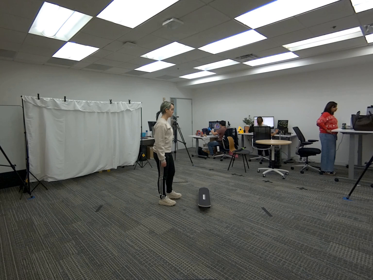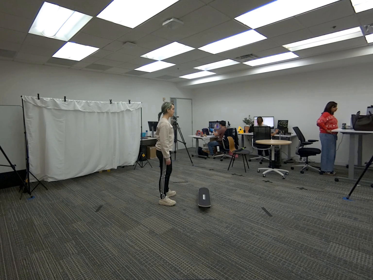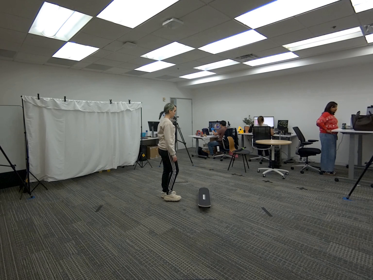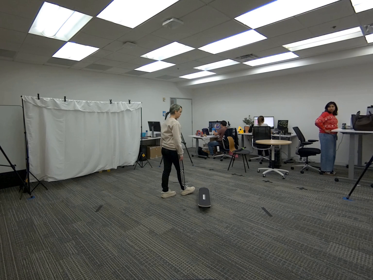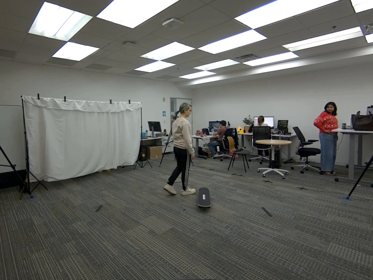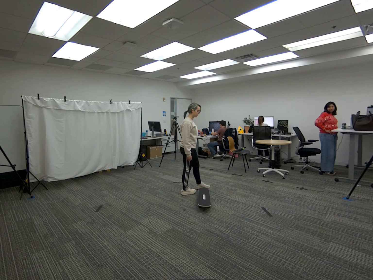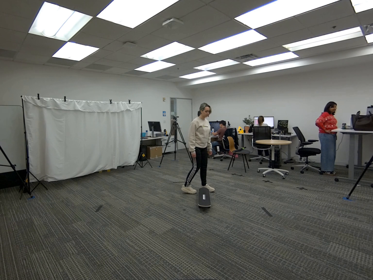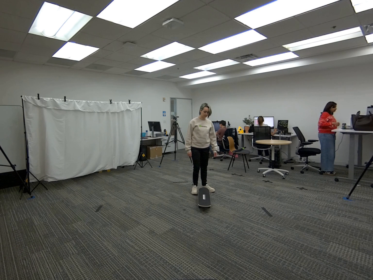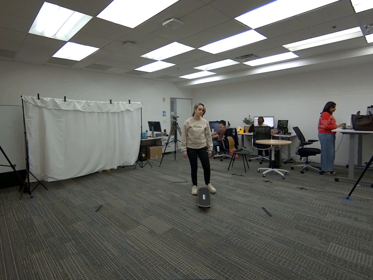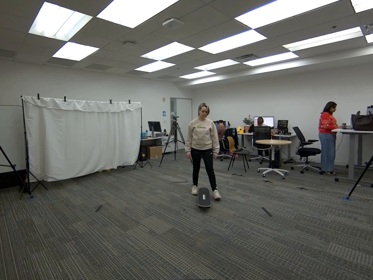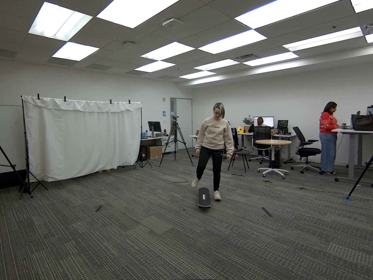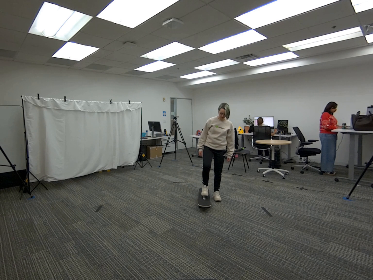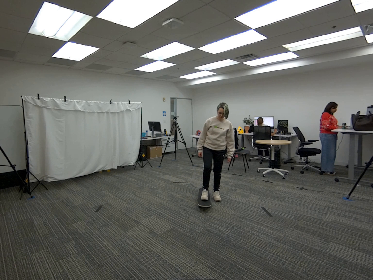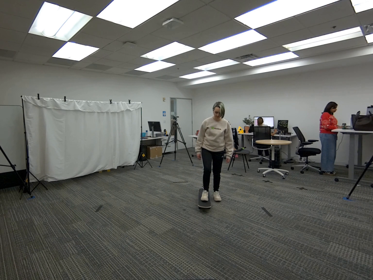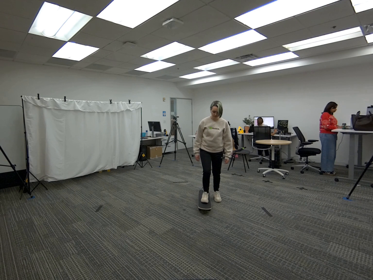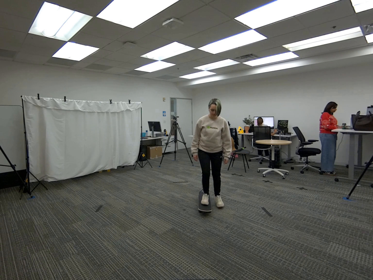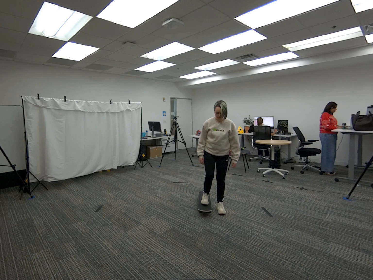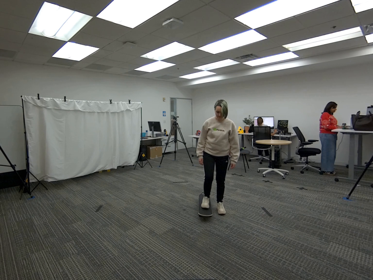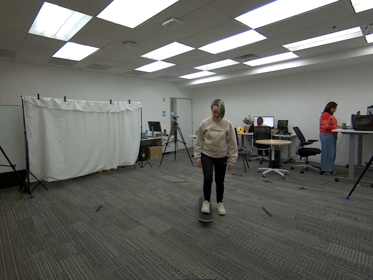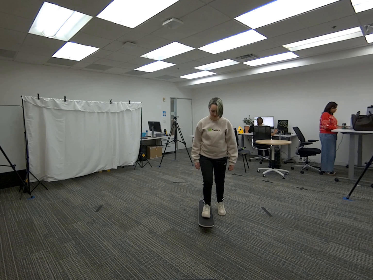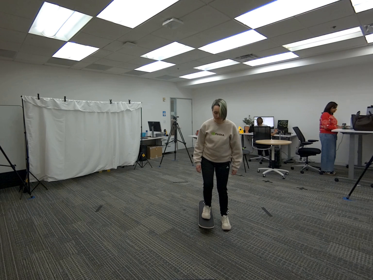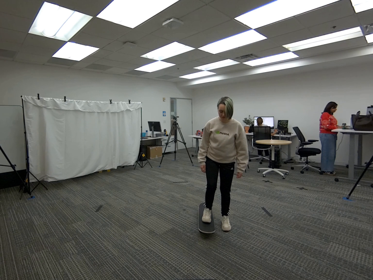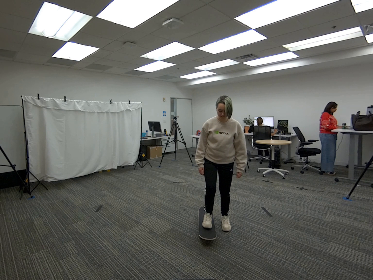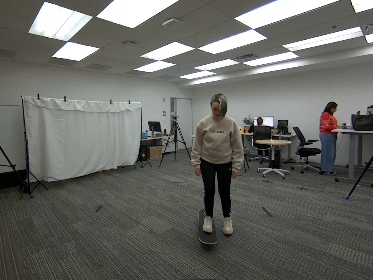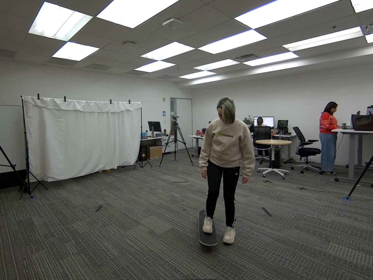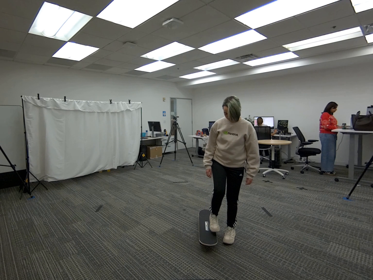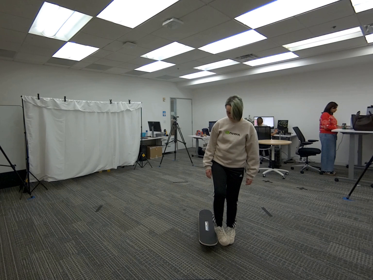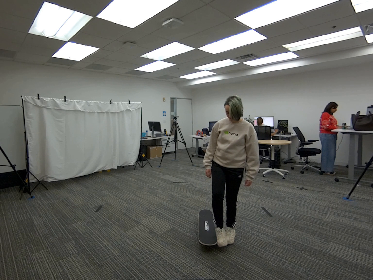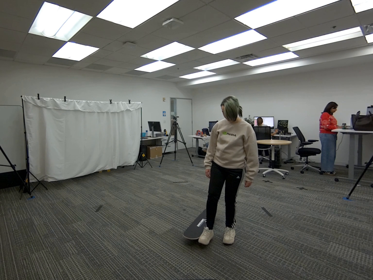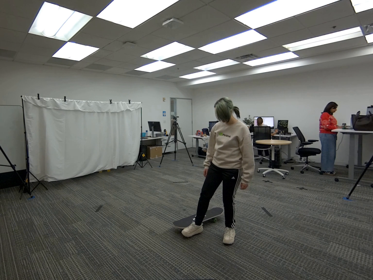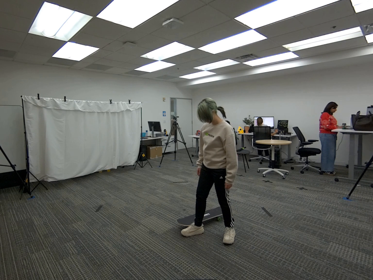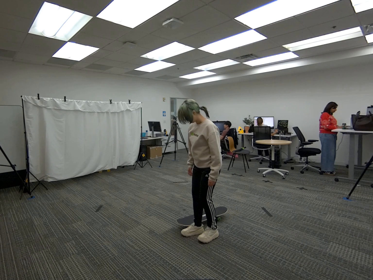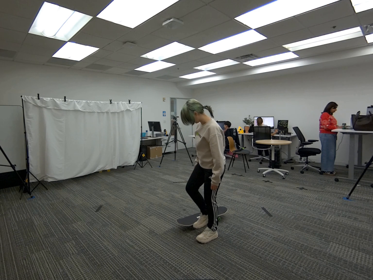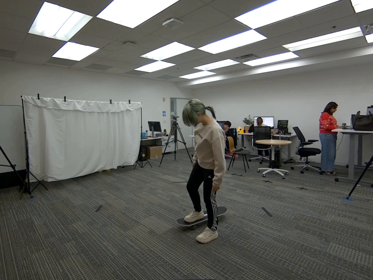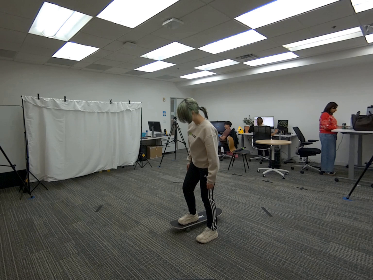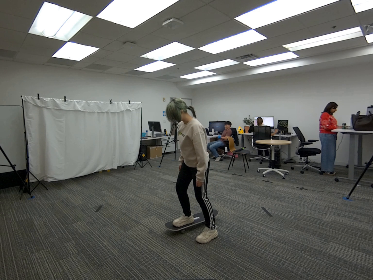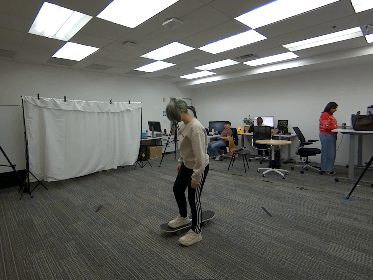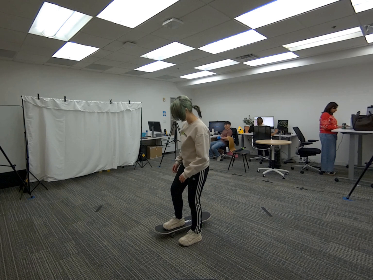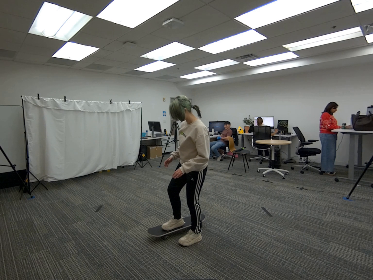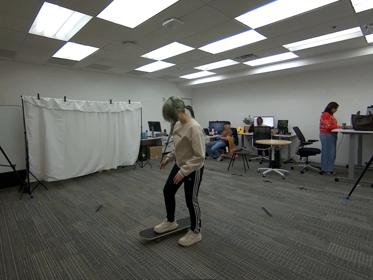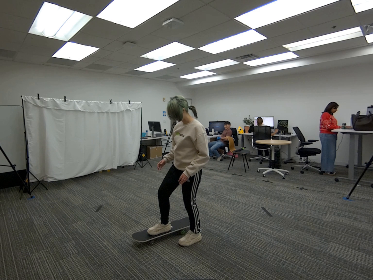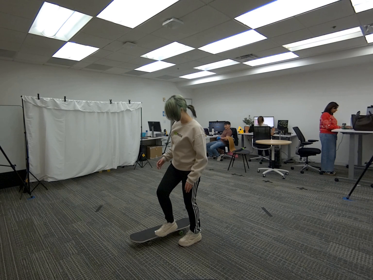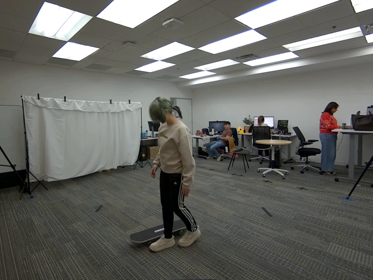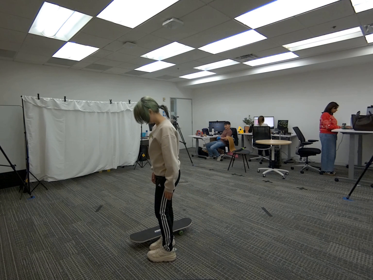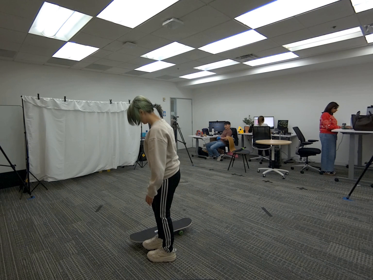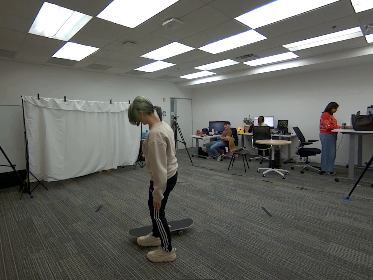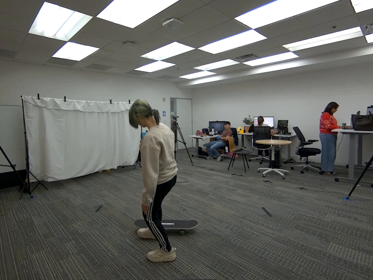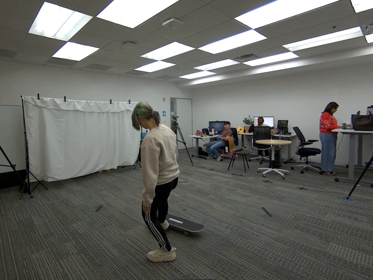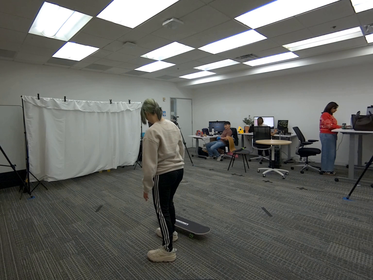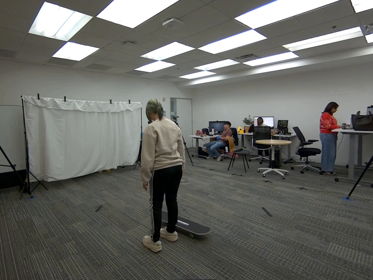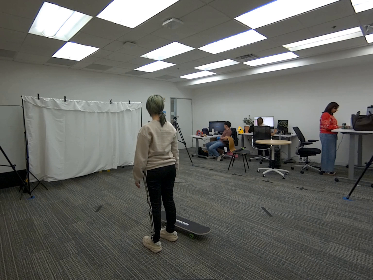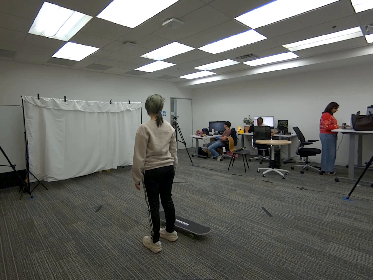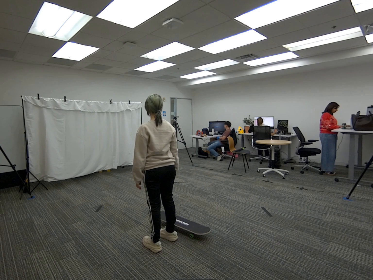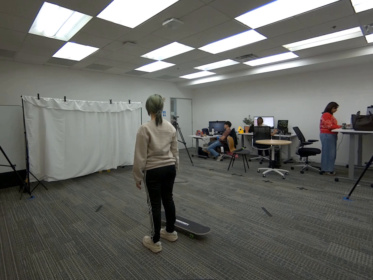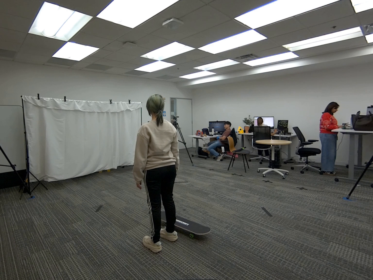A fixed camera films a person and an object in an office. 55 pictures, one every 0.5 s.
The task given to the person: Walk to the skateboard on the ground. Place one of your foot on the skateboard, and use the other foot to push you and the skateboard around the ground within the bounding areaa. When you are done, step off the skateboard.
